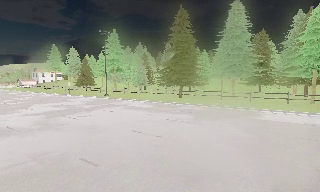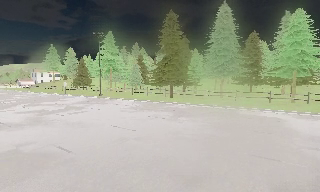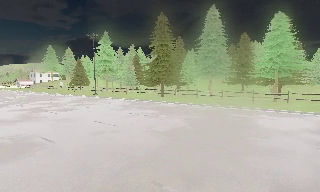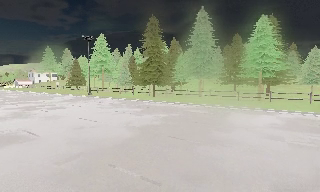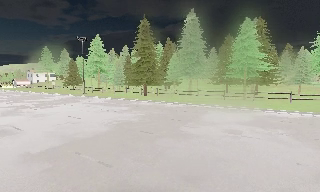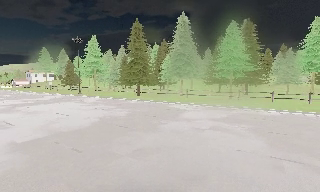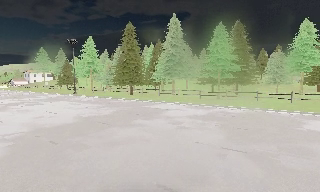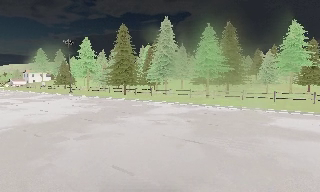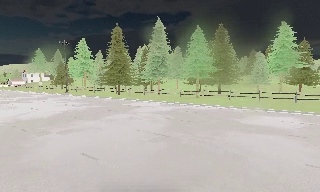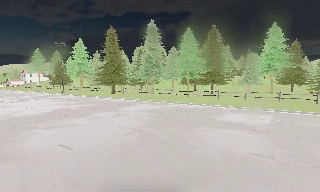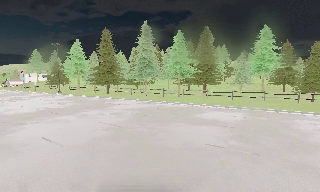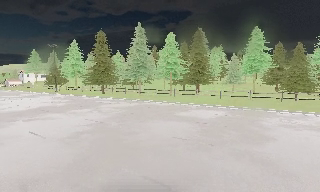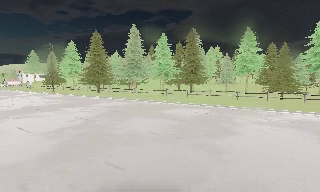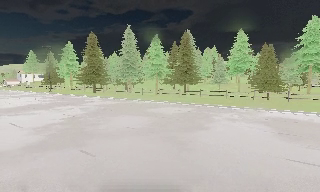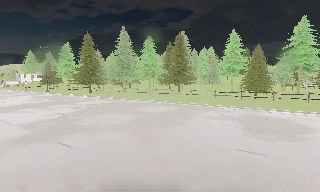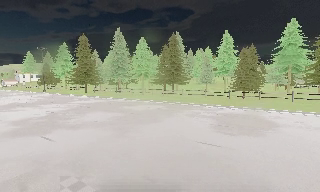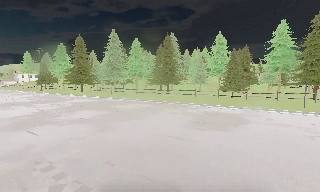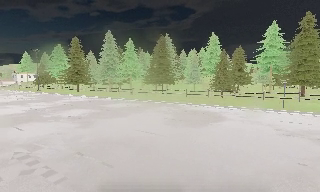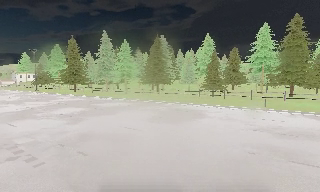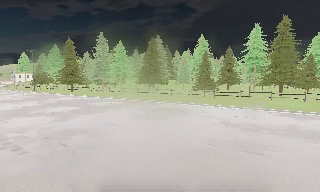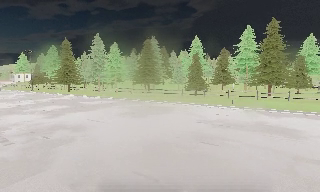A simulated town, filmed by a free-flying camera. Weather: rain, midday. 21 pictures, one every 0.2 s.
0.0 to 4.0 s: The camera travels to its right and backward, about 35 m, so close, fixed things drift to the left.
The film runs backward here.
